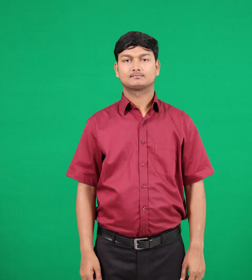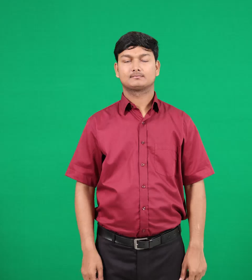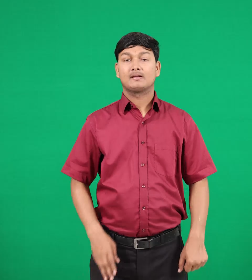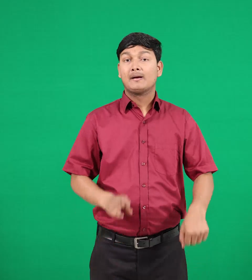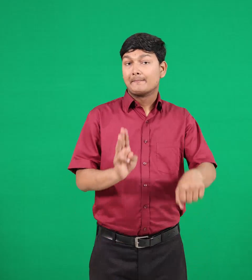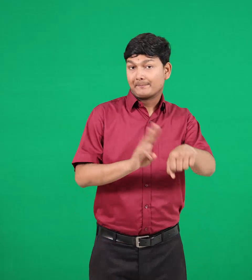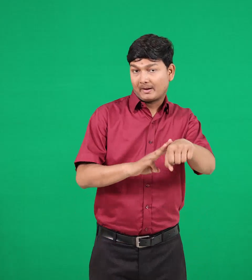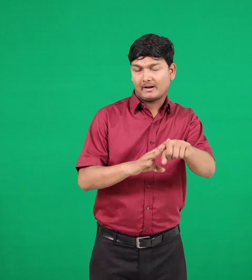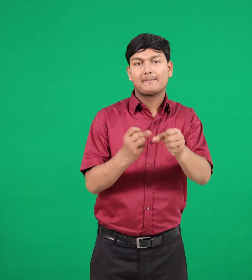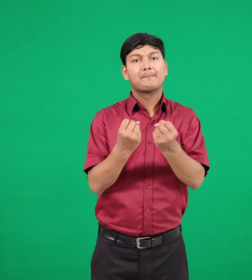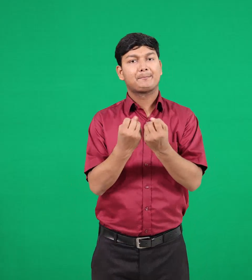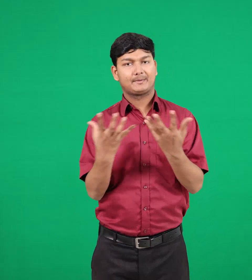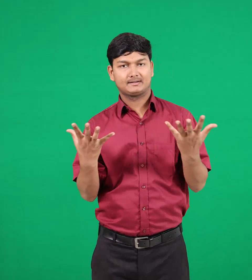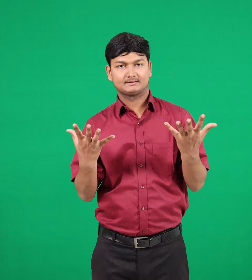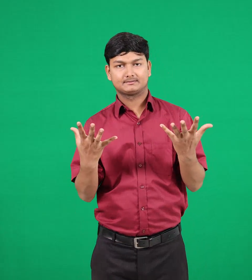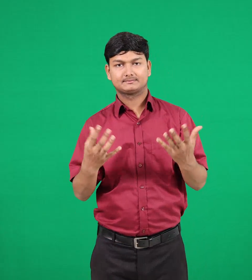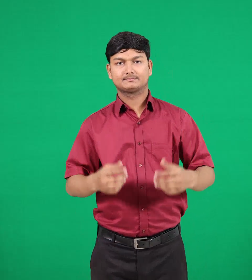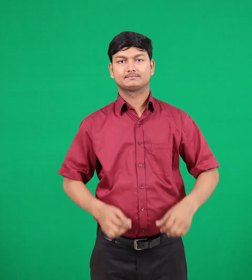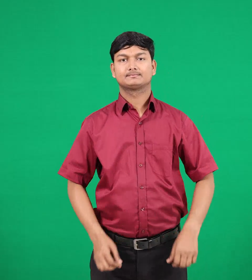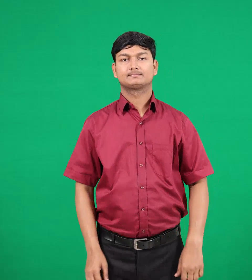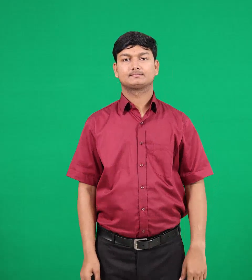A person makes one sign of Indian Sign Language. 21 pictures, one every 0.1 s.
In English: members
